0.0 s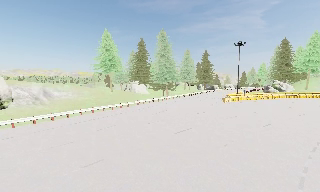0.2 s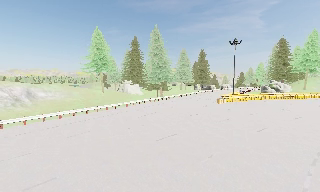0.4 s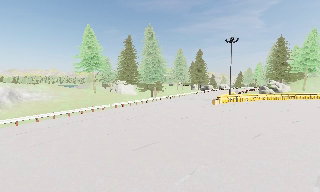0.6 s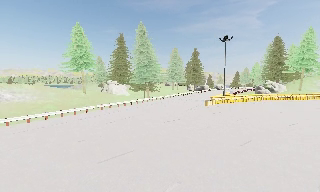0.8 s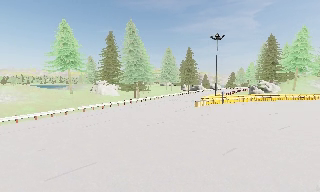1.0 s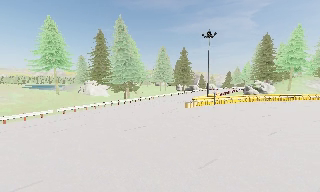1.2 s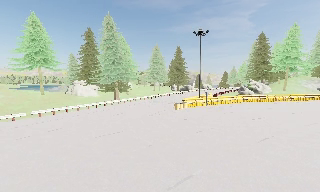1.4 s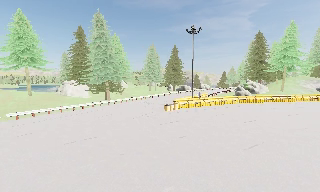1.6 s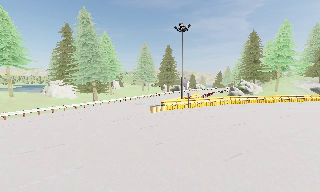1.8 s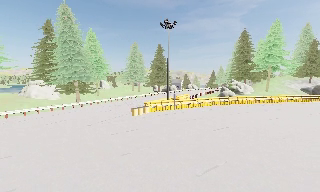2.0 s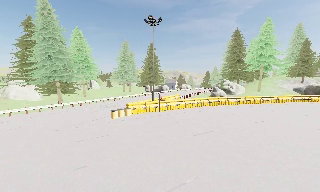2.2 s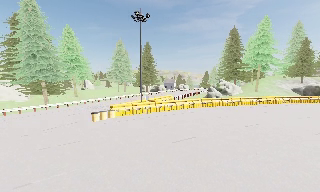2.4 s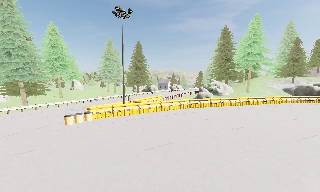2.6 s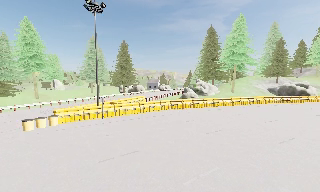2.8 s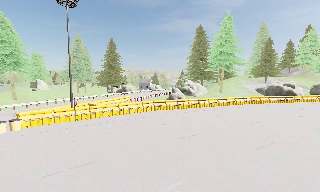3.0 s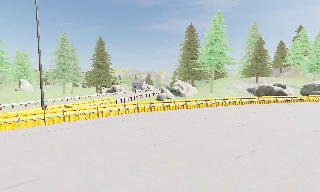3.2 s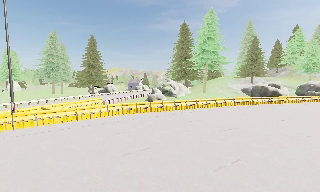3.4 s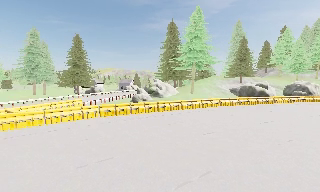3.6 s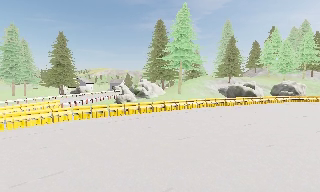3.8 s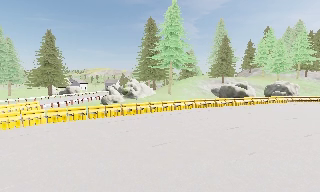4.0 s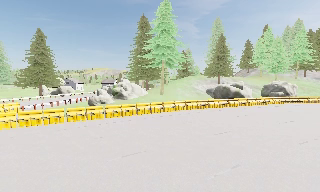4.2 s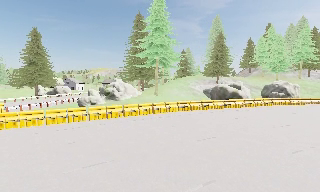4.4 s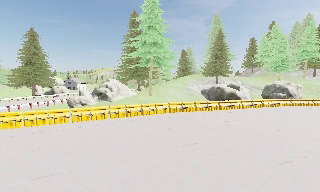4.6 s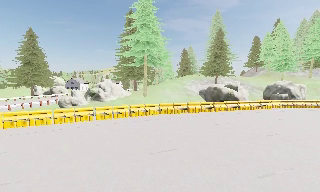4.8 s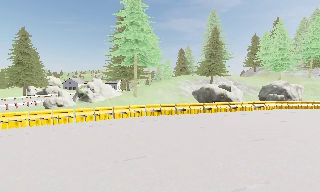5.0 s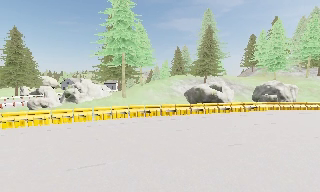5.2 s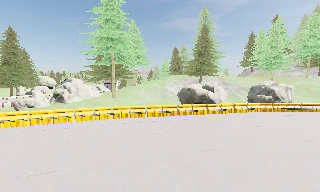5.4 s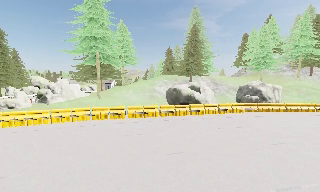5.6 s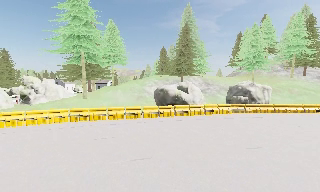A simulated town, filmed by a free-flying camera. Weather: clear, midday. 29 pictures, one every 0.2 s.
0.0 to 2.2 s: The camera travels to its right and forward, about 20 m, so close, fixed things drift to the left.
2.2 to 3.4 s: The scene slides to the left, as the camera pans about 10 degrees to its right. It travels to its right and forward, about 11 m, so close, fixed things drift to the left.
3.4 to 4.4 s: The camera travels to its right and forward, about 9 m, so close, fixed things drift to the left.
4.4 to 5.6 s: The camera travels to its right, about 11 m, so close, fixed things drift to the left.
The film runs backward here.
